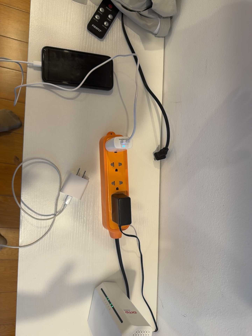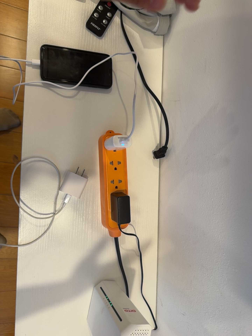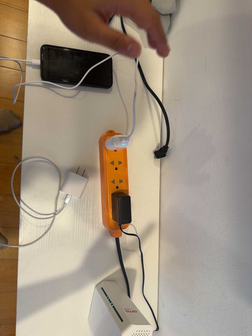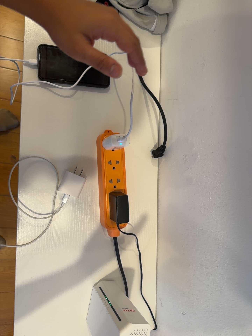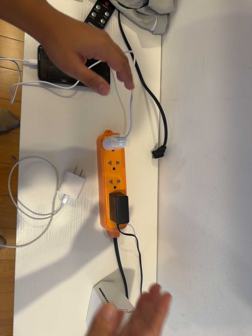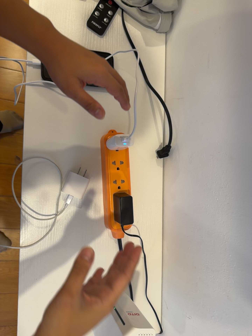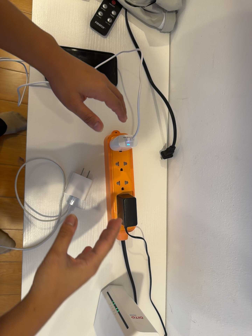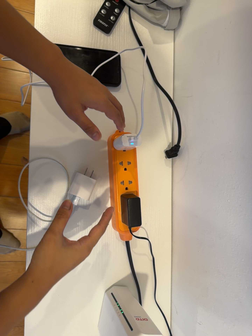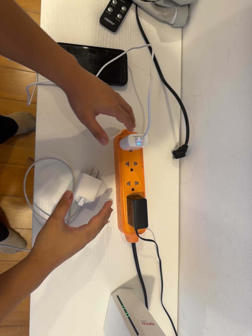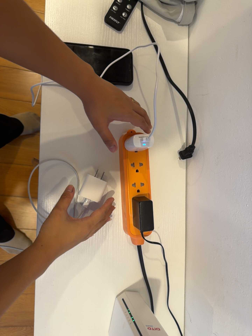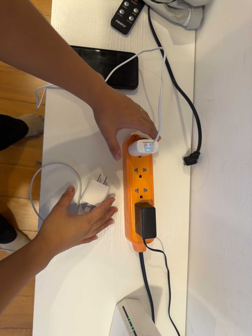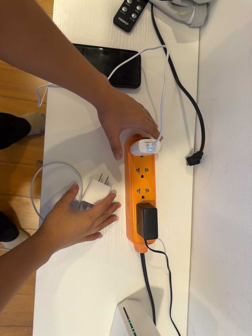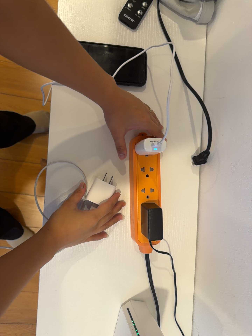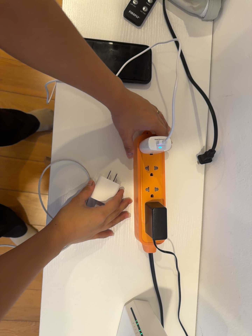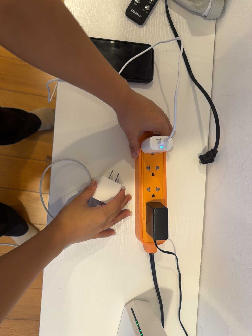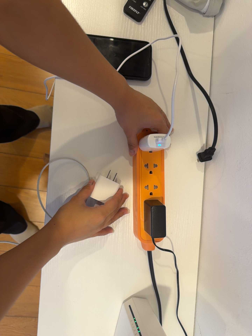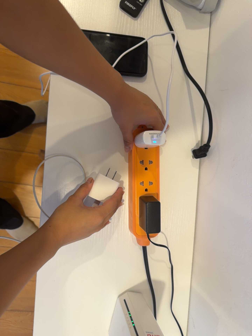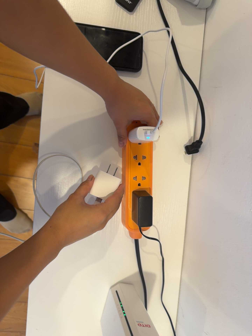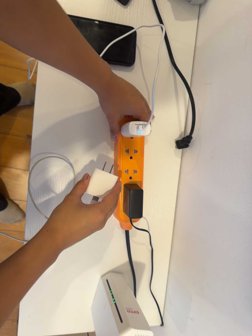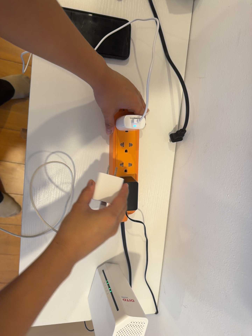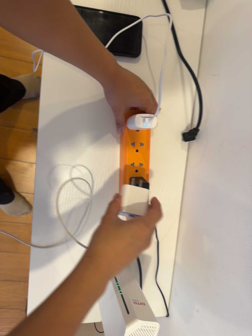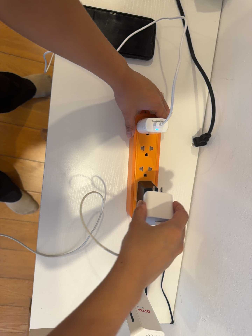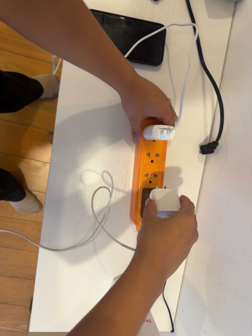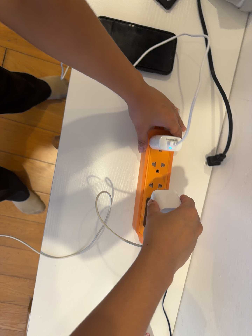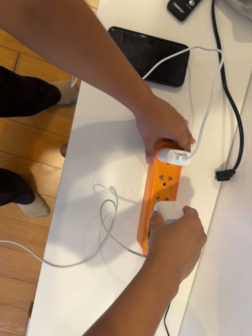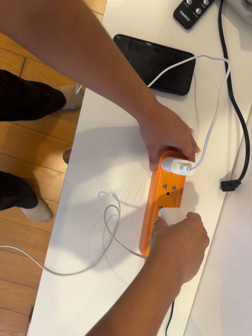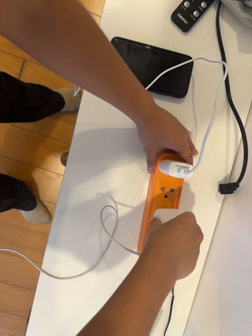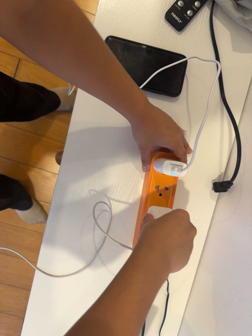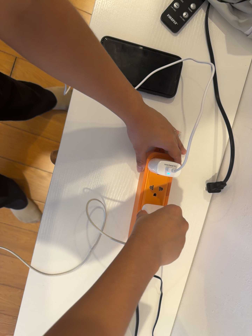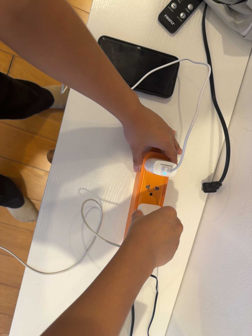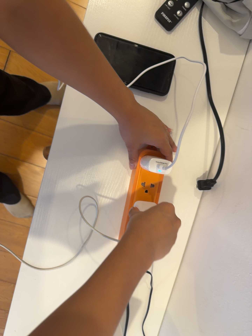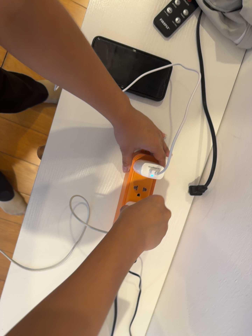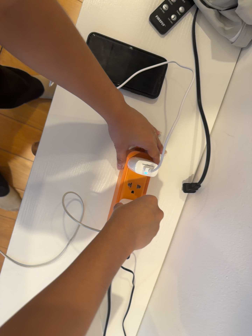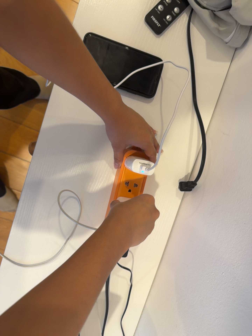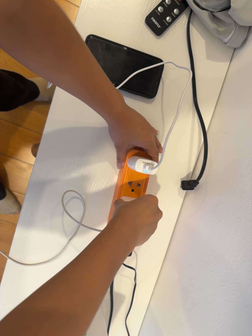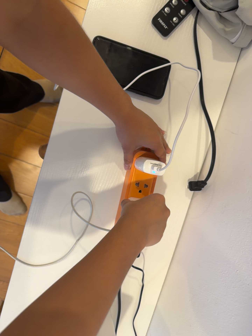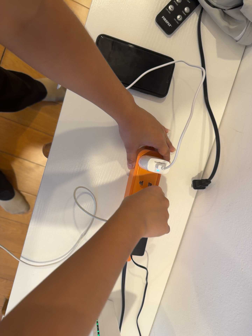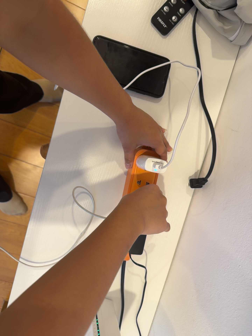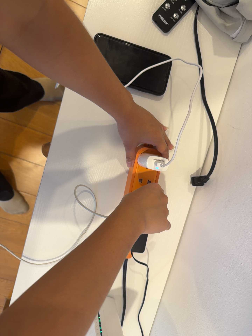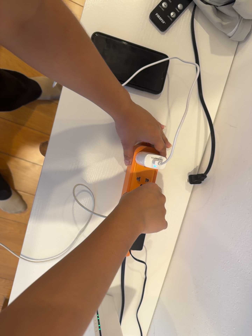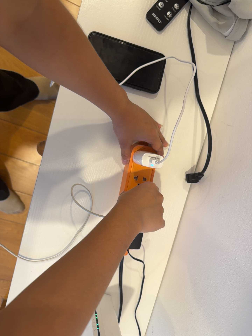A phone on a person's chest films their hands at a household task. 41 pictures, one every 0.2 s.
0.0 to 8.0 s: The camera travels toward the top of its view, about 8 cm. It rolls about its line of sight by about 15 degrees, and the scene rotates clockwise.
The film runs forward here.
